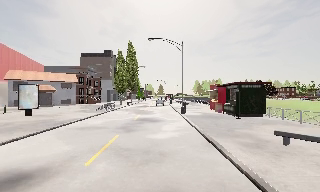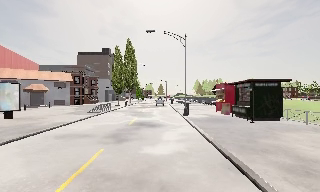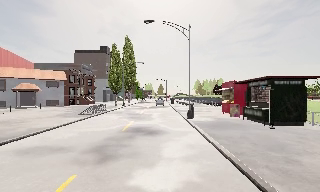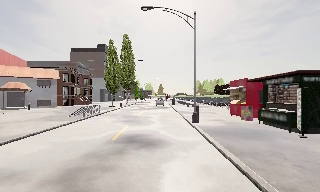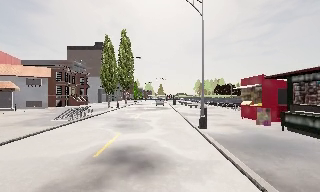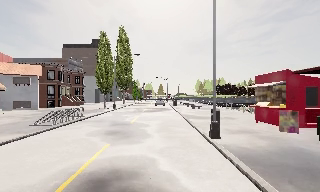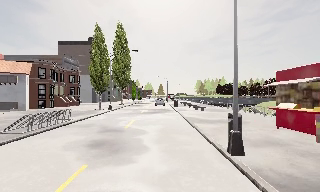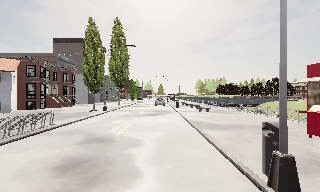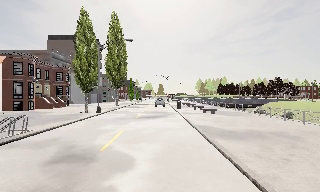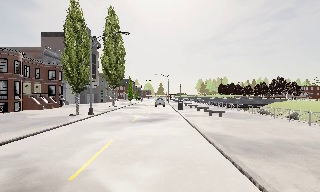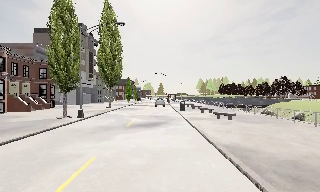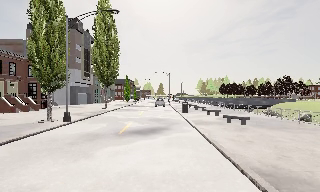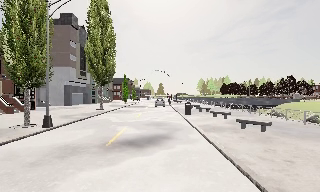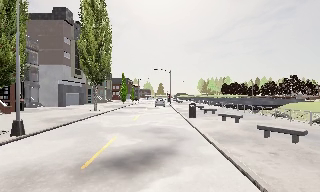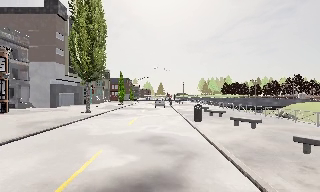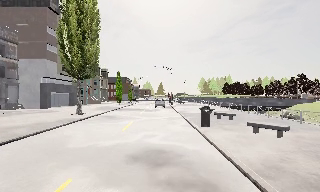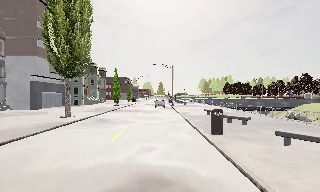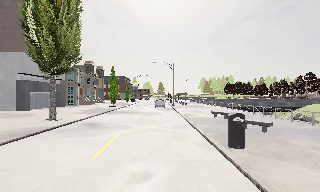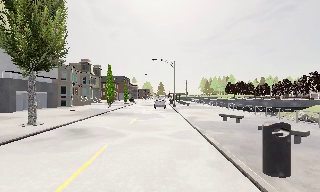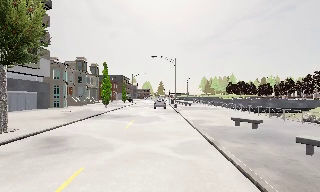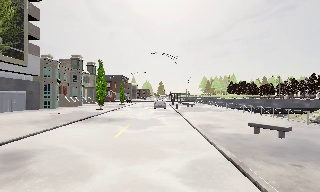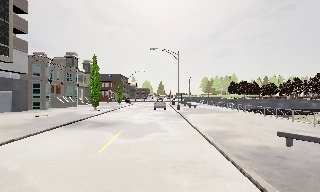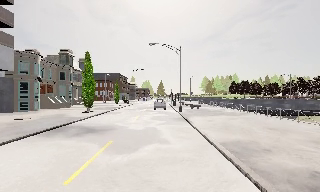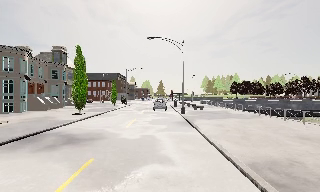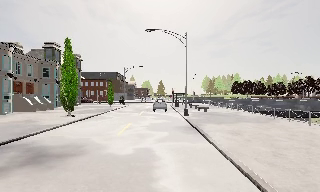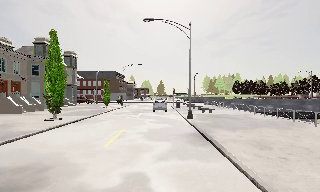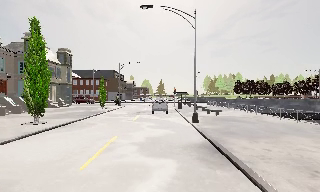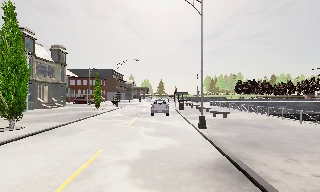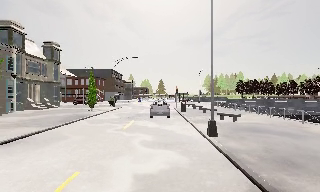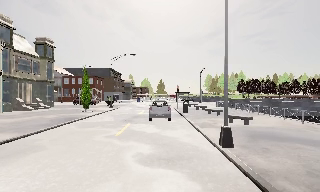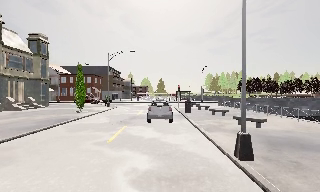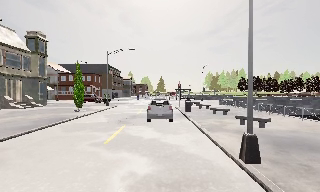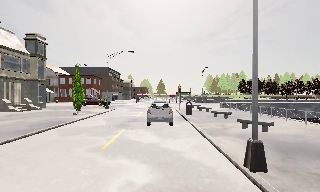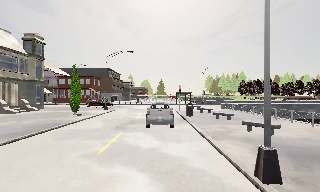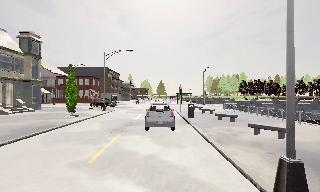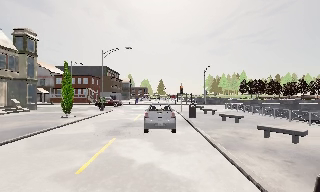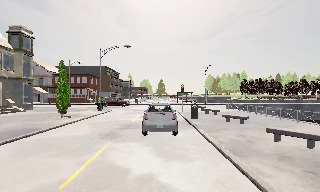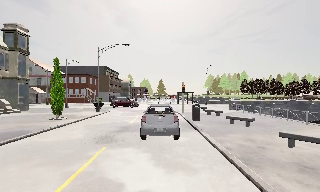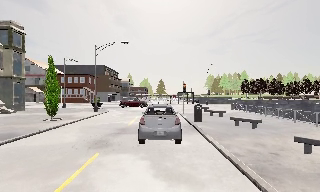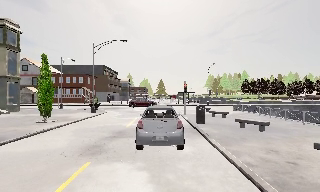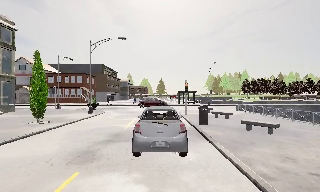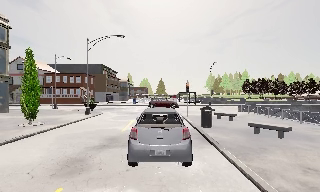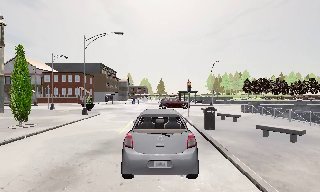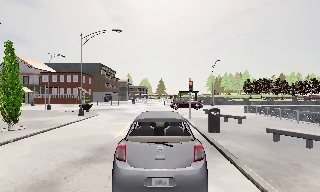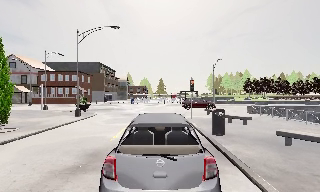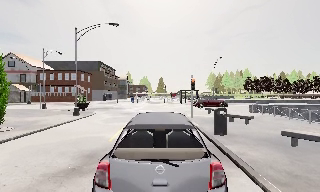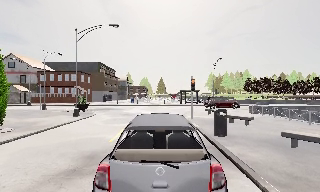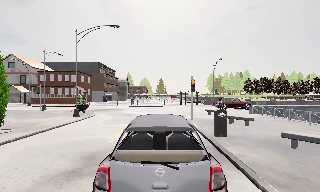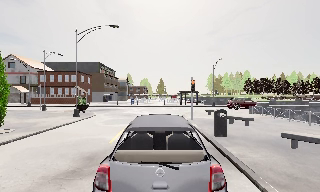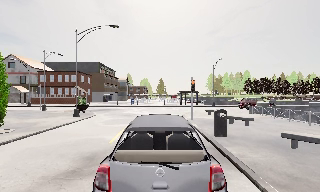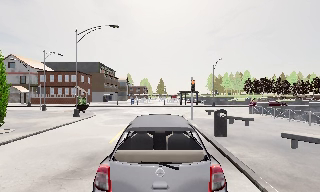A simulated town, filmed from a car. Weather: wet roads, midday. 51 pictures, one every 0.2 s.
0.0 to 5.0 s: The camera travels forward, about 50 m, so what stands in front looms larger.
5.0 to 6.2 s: The camera travels forward, about 8 m, so what stands in front looms larger. It loses speed.
6.2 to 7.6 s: The camera travels forward, about 4 m, so what stands in front looms larger. It gains speed.
7.6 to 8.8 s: The camera travels forward, about 4 m, so what stands in front looms larger.
8.8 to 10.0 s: The camera shifts only a little, or ends up much as it began.
The film runs forward here.
